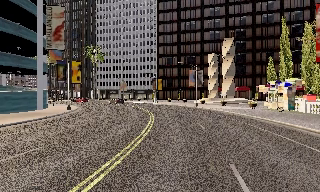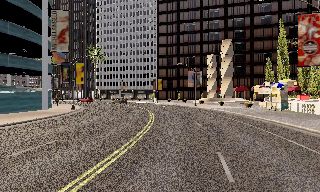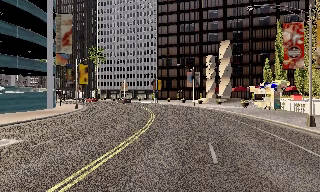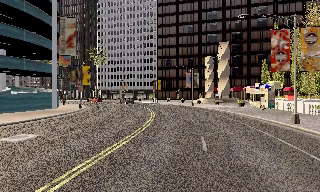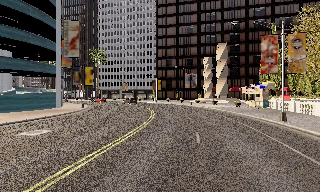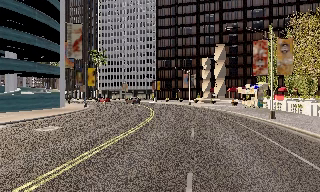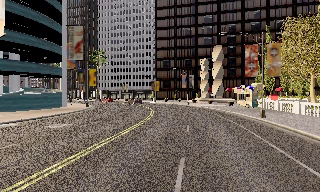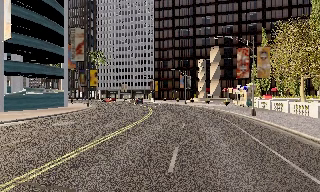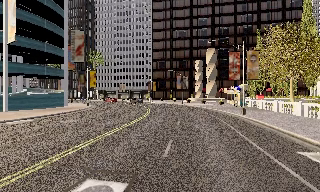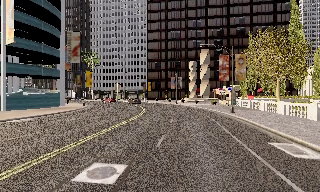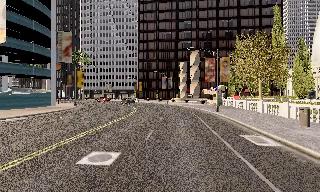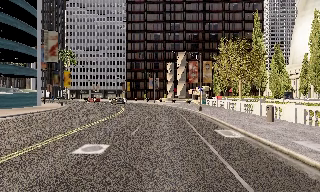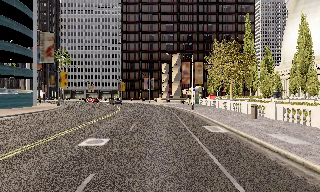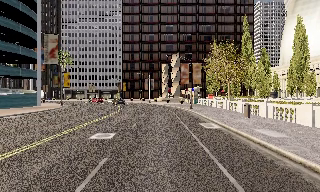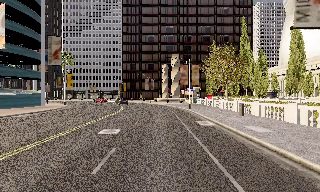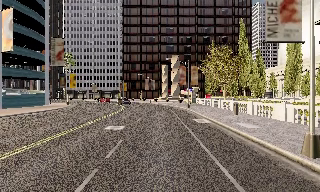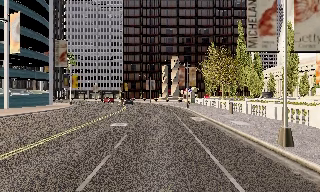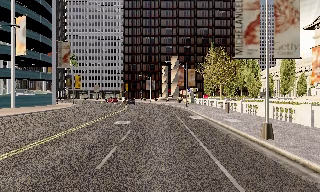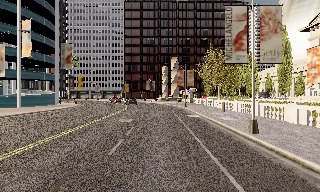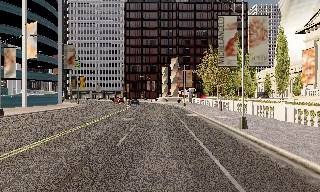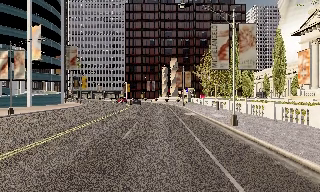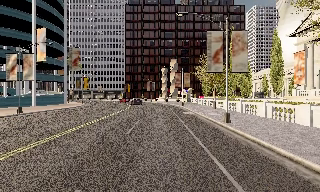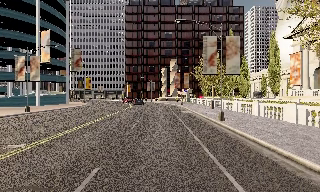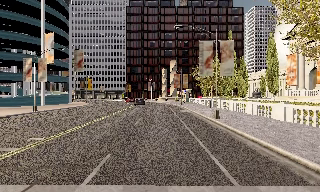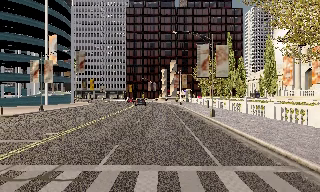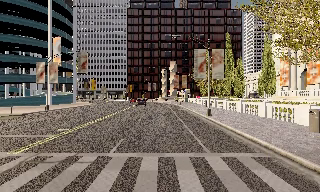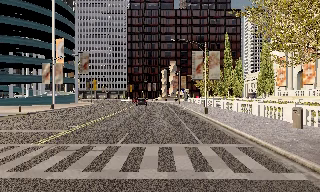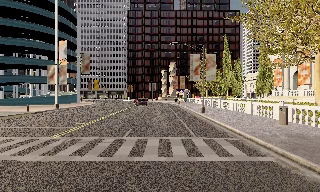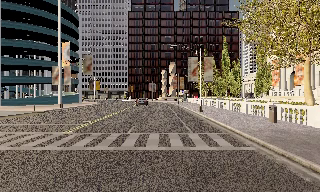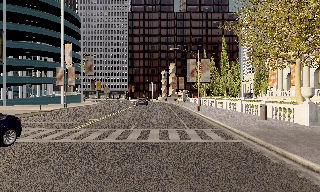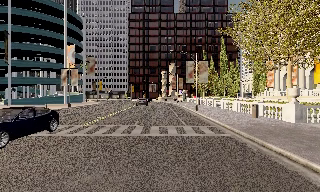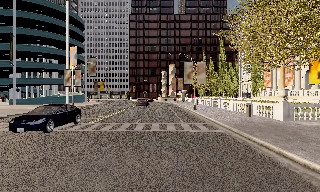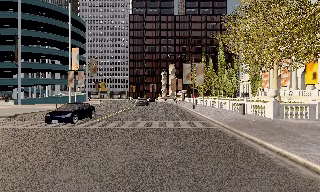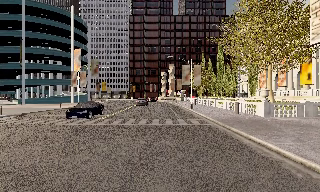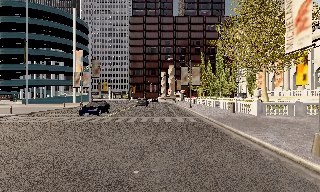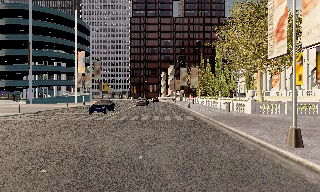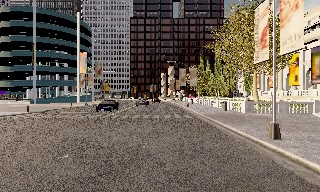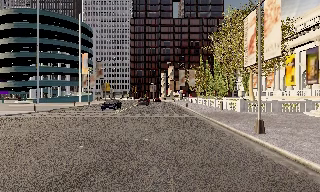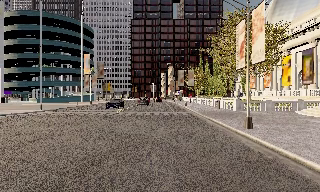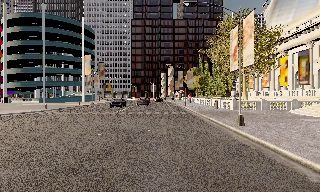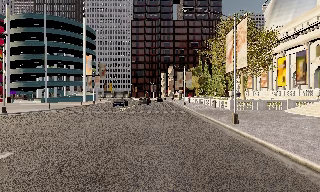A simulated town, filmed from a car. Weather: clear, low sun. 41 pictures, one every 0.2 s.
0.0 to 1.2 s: The camera travels backward, about 6 m, so what stands in front gets smaller.
1.2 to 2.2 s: The scene slides to the left, as the camera pans about 10 degrees to its right. It travels backward, about 5 m, so what stands in front gets smaller.
2.2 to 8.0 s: The camera travels backward, about 30 m, so what stands in front gets smaller.
The film runs backward here.
